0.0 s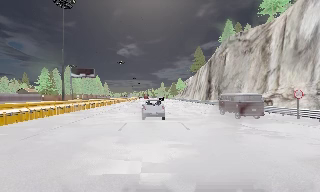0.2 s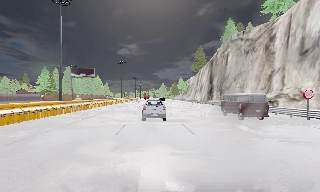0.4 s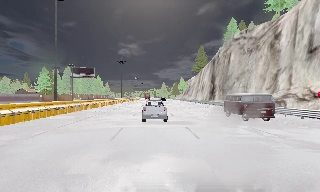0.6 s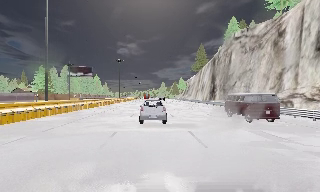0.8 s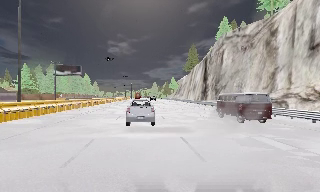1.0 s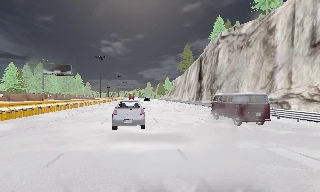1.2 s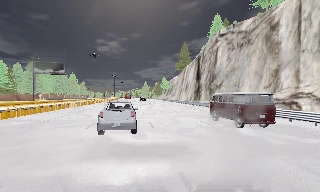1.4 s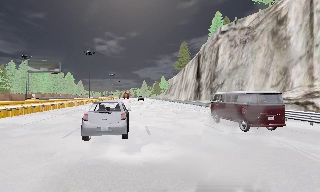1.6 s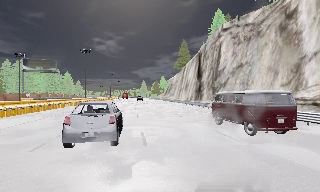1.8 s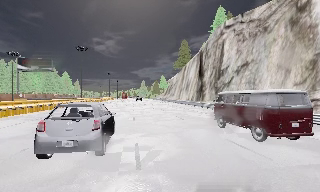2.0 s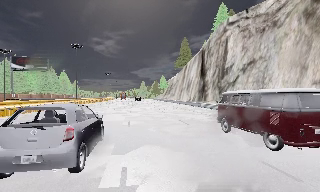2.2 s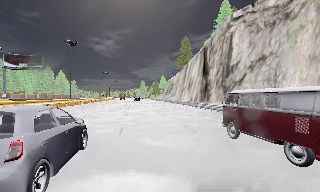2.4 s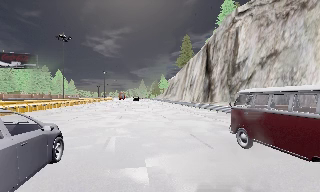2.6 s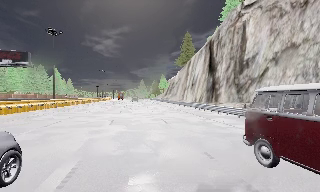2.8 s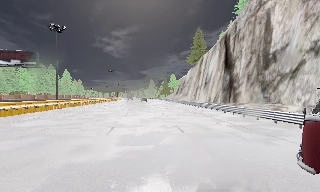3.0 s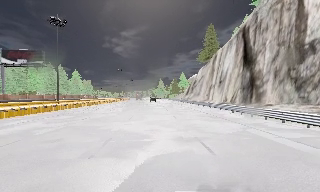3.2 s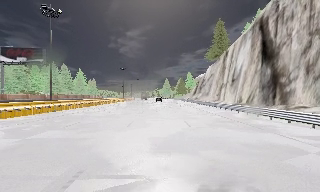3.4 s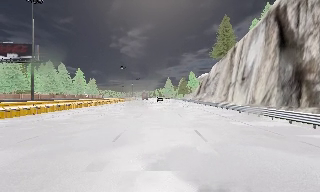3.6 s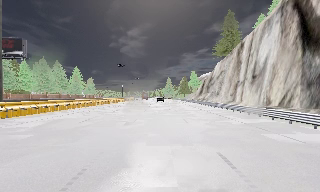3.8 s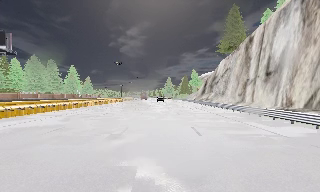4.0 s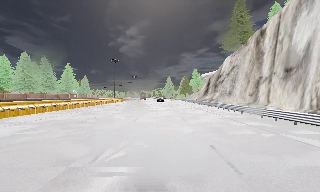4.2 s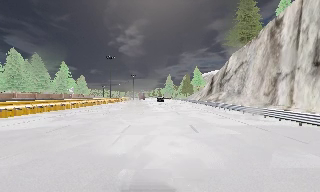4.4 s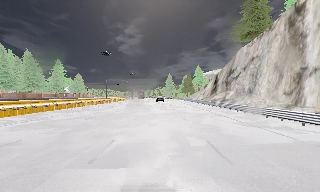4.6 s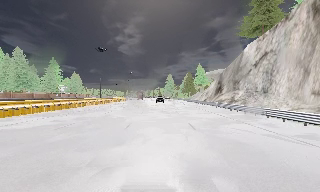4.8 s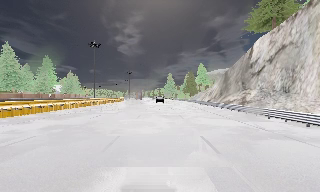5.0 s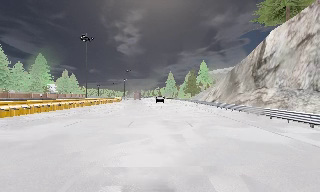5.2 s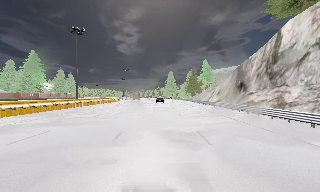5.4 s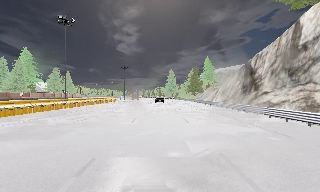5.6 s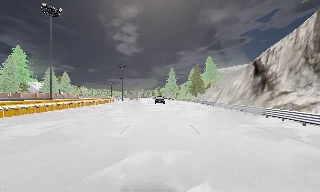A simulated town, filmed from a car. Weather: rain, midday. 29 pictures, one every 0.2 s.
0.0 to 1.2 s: The camera travels forward, about 7 m, so what stands in front looms larger. It gains speed.
1.2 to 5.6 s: The camera travels forward, about 60 m, so what stands in front looms larger. It gains speed.
The film runs forward here.
